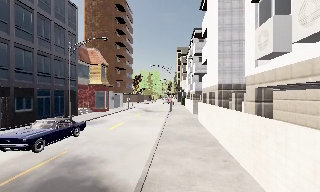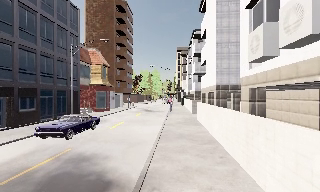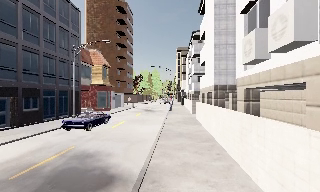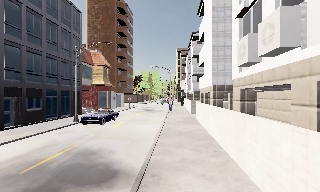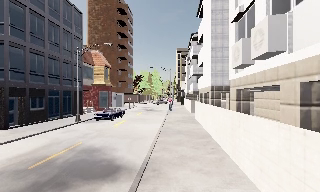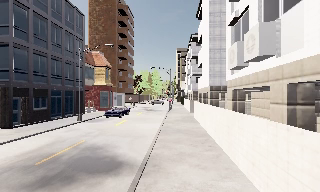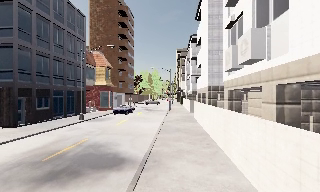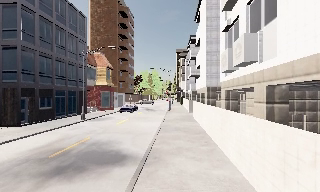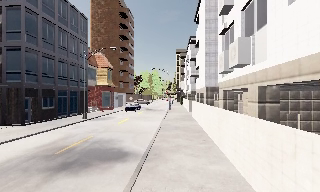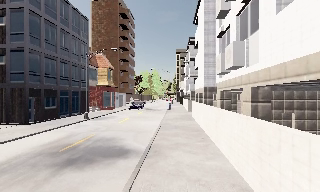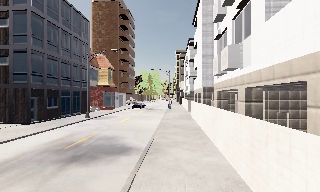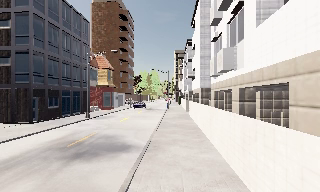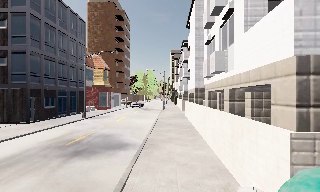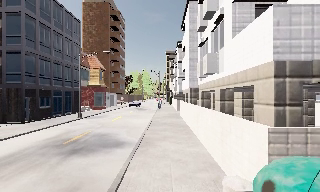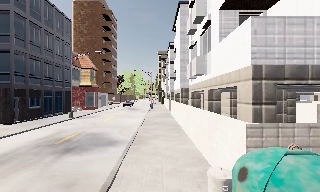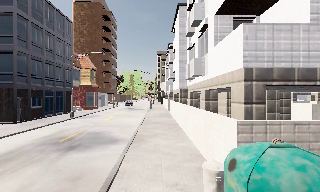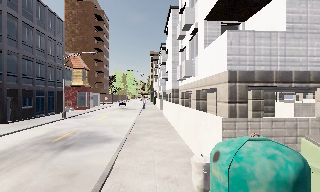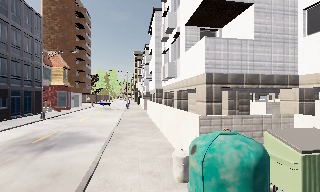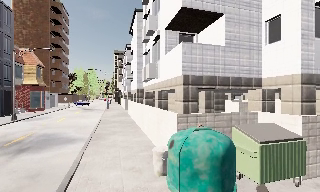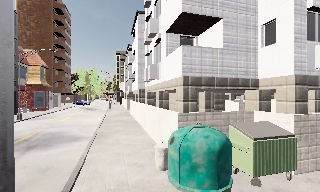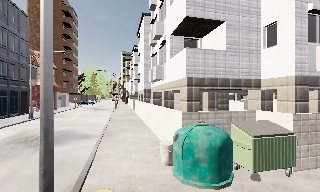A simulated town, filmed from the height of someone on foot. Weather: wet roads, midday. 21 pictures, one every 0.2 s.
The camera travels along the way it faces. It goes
backward.
0.0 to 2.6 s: The camera travels backward, about 4.5 m, so what stands in front gets smaller.
2.6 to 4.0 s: The scene slides to the left, as the camera pans about 15 degrees to its right. It travels backward, about 2.5 m, so what stands in front gets smaller.
The film runs backward here.
